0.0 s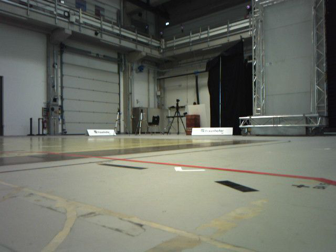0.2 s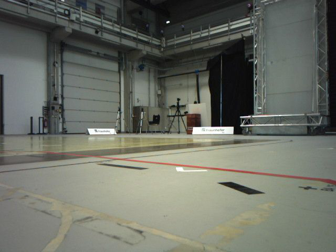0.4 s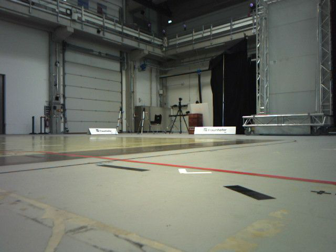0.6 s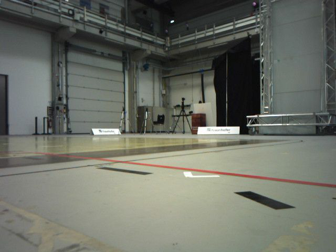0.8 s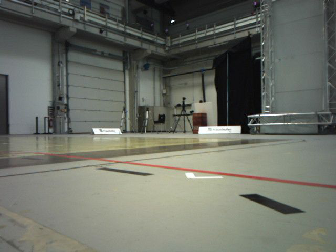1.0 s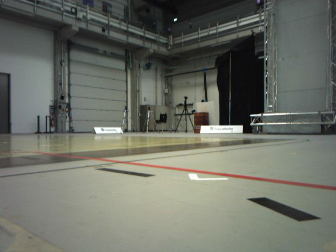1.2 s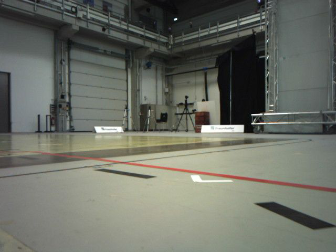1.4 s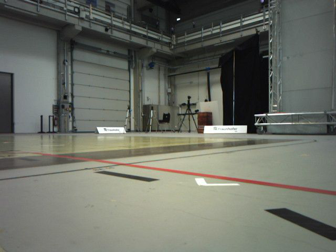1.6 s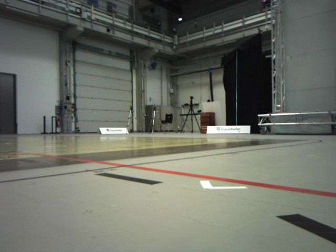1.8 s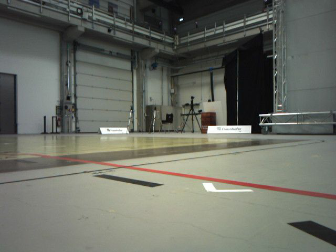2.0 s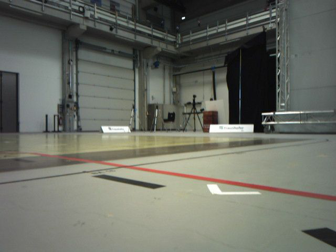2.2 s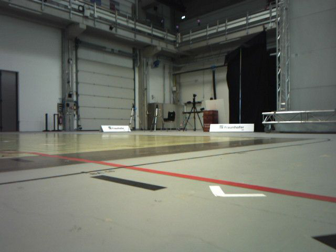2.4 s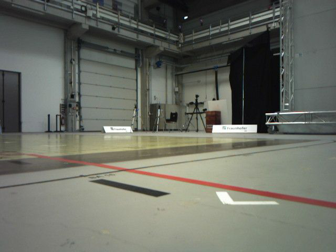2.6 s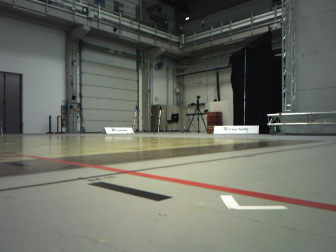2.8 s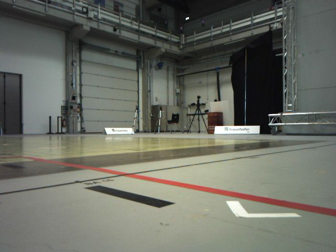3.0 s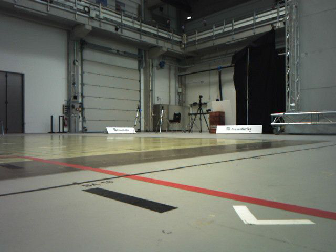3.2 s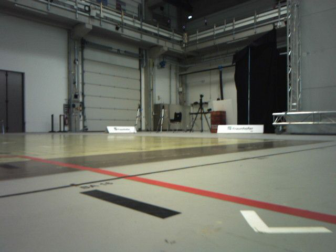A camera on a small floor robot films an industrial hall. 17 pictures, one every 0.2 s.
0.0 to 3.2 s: The camera travels forward, about 0.7 m, so what stands in front looms larger.
The film runs forward here.
